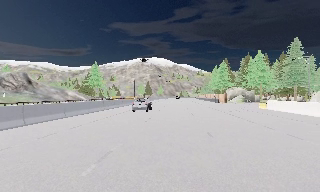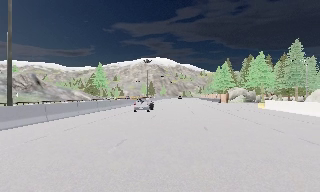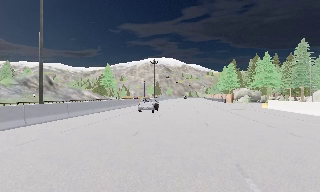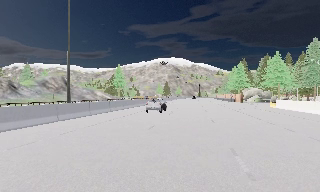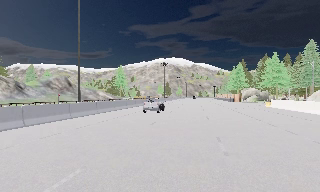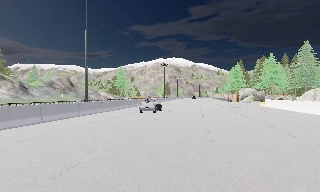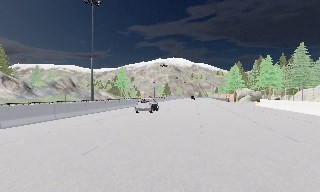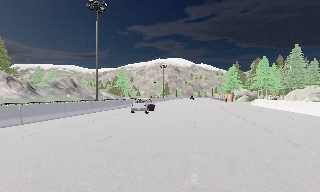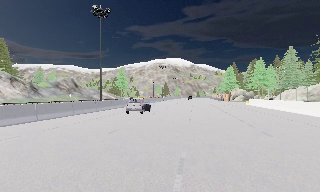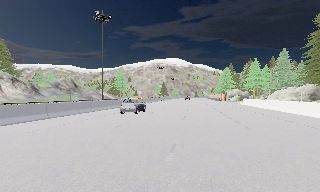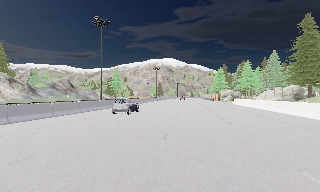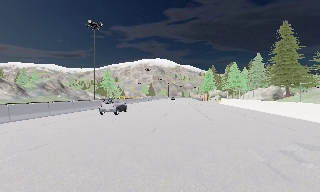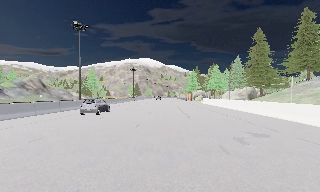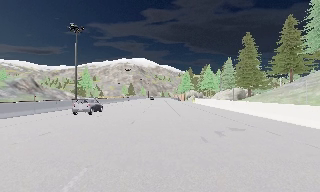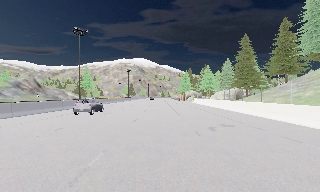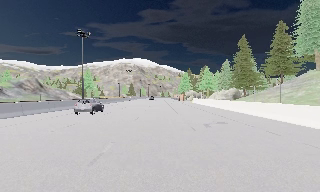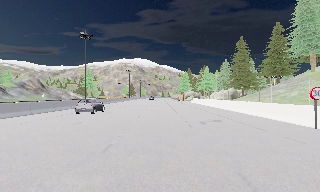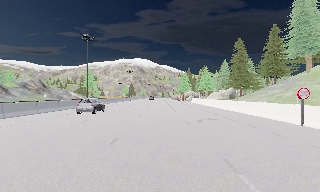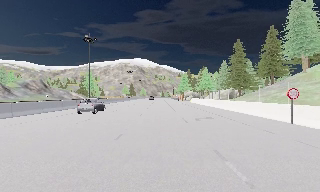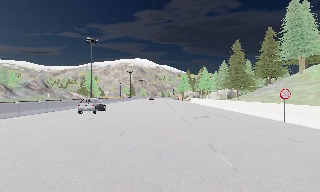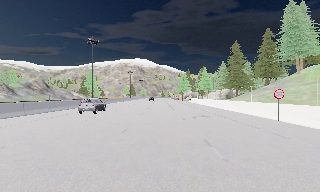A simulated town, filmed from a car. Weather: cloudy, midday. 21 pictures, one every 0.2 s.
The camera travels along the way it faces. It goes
backward.
0.0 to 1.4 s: The camera travels backward, about 9 m, so what stands in front gets smaller.
1.4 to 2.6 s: The scene slides to the left, as the camera pans about 10 degrees to its right. It travels backward, about 8 m, so what stands in front gets smaller.
2.6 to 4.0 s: The camera travels backward, about 6 m, so what stands in front gets smaller. It loses speed.
The film runs backward here.
